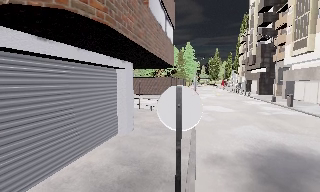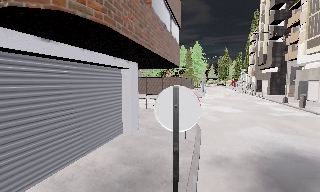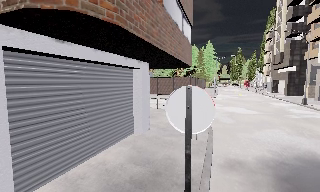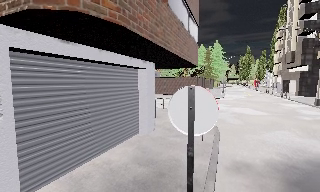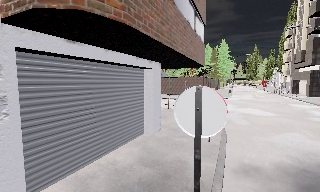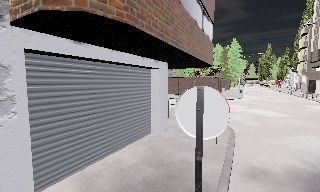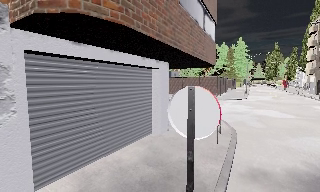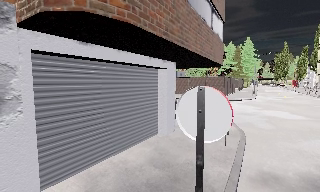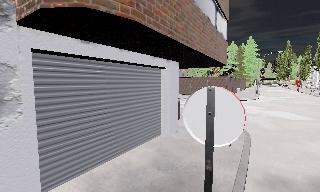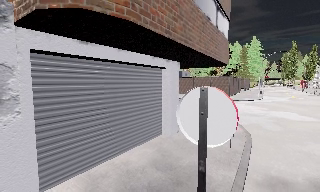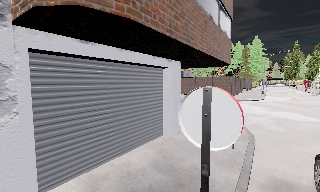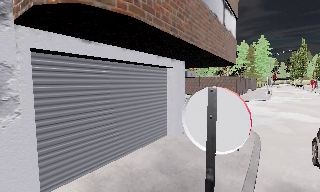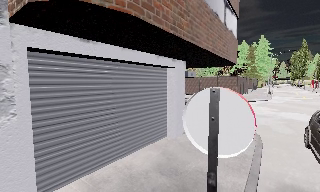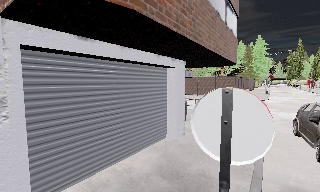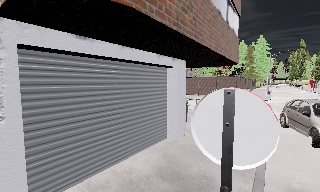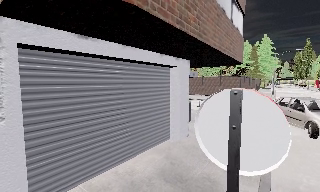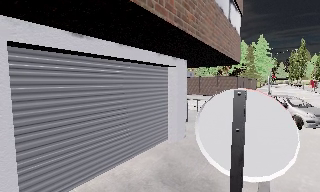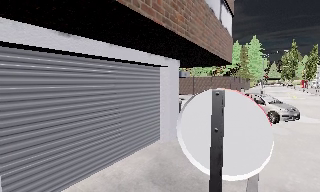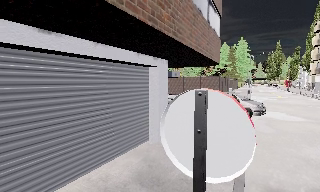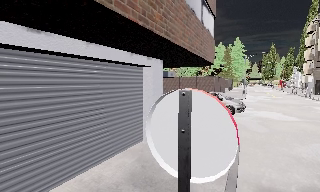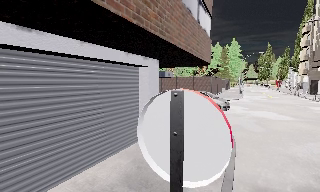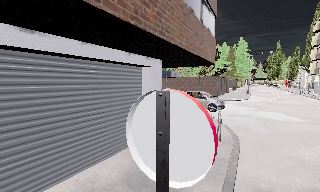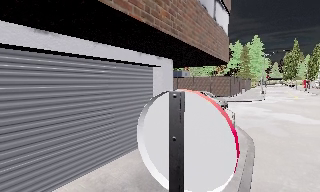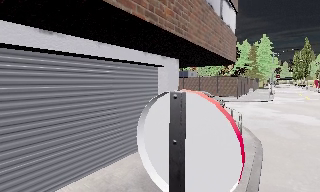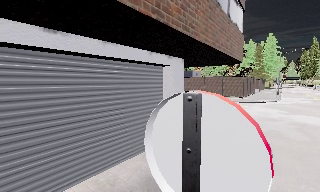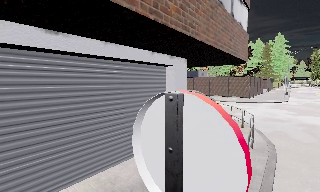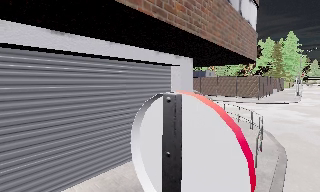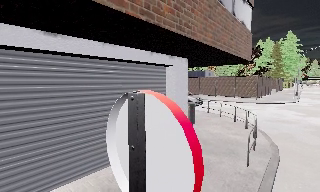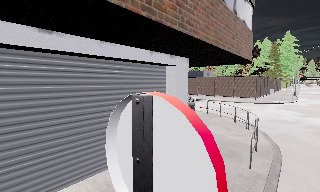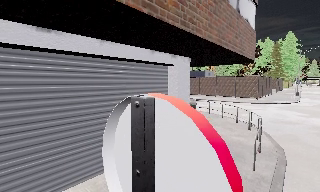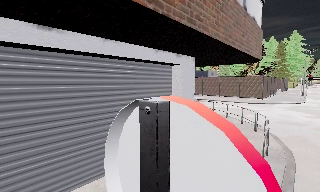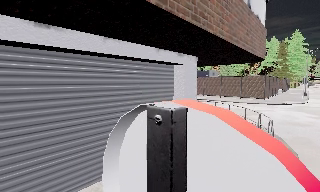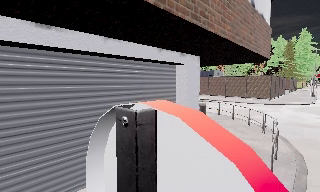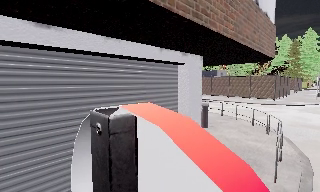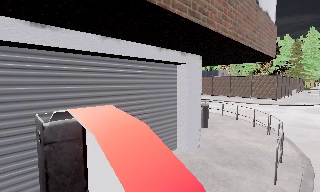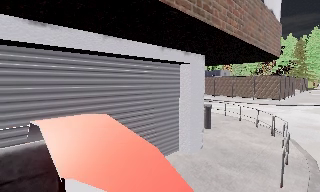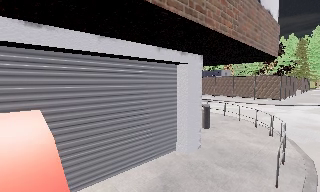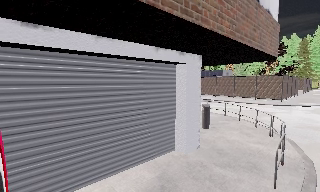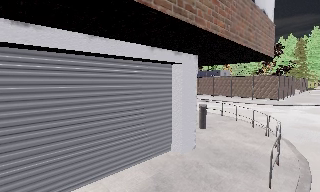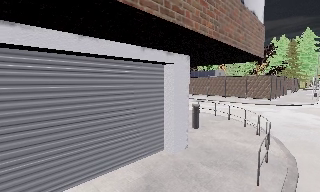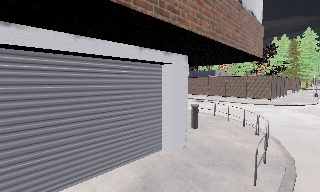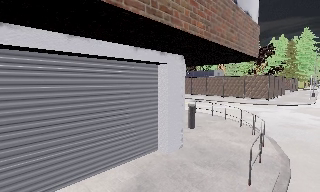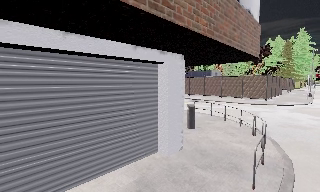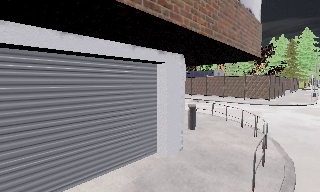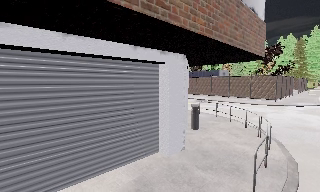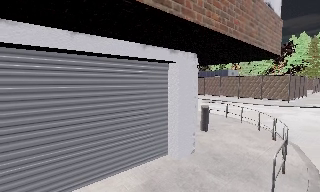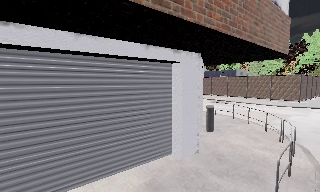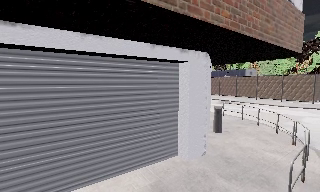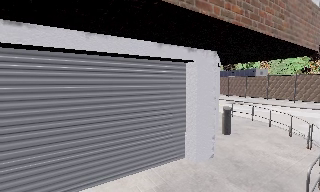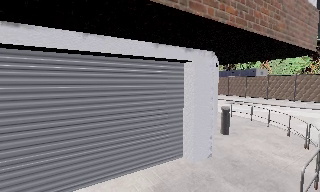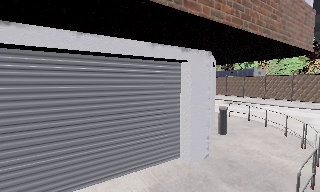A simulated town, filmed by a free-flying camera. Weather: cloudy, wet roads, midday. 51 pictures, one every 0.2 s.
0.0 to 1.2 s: The scene slides to the right, as the camera pans about 15 degrees to its left.
1.2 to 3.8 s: The camera travels forward, about 1 m, so what stands in front looms larger.
3.8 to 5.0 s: The camera swings to its left by about 10 degrees, and the scene slides to the right.
5.0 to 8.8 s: The camera travels to its right and forward, about 1 m.
8.8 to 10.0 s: The scene slides to the right, as the camera pans about 10 degrees to its left.
The film runs backward here.
